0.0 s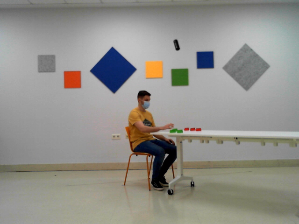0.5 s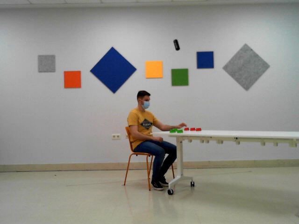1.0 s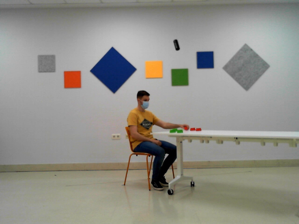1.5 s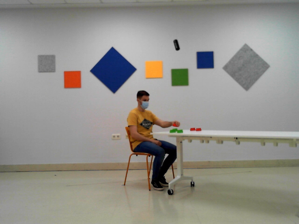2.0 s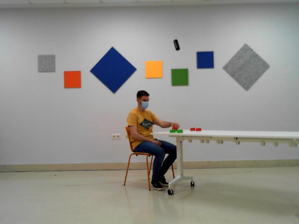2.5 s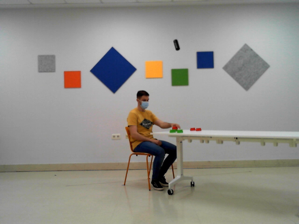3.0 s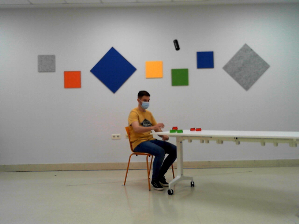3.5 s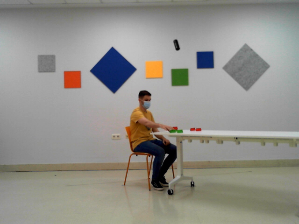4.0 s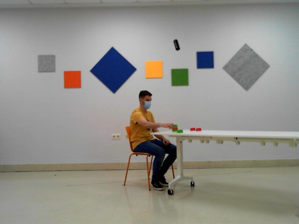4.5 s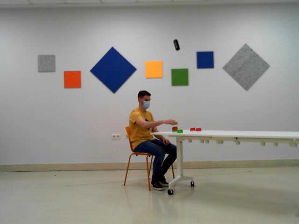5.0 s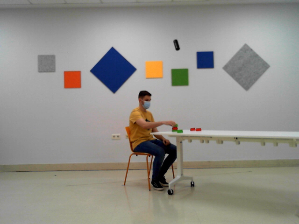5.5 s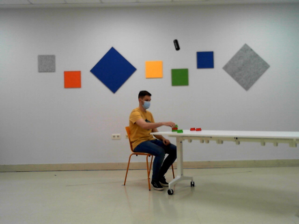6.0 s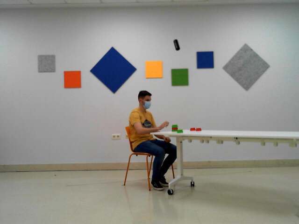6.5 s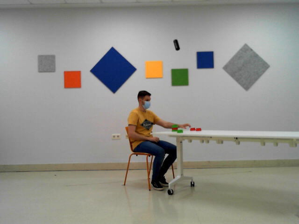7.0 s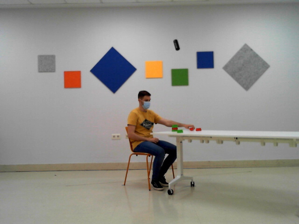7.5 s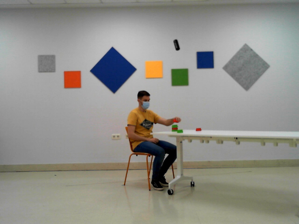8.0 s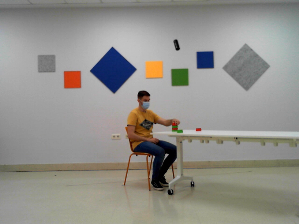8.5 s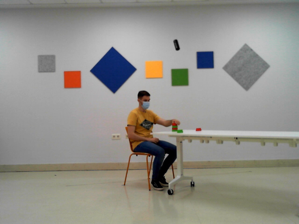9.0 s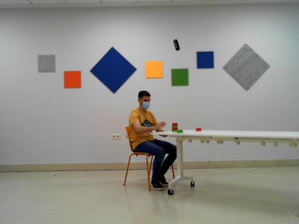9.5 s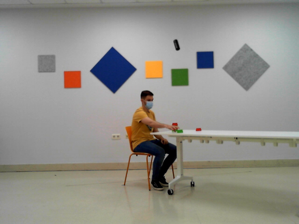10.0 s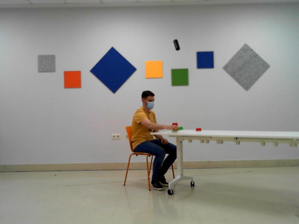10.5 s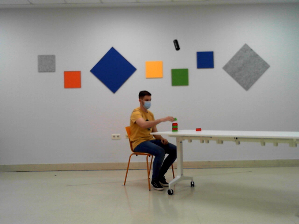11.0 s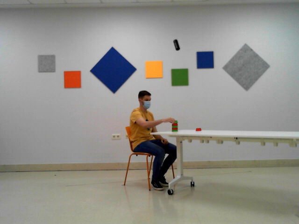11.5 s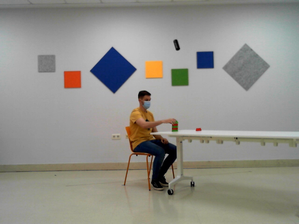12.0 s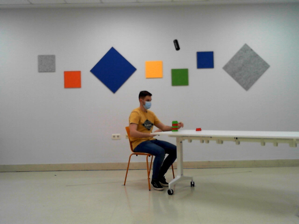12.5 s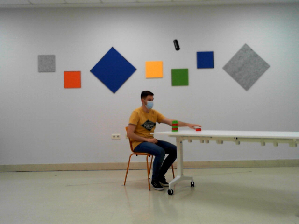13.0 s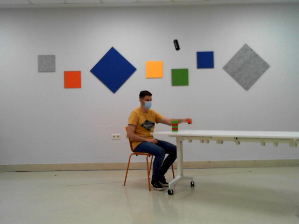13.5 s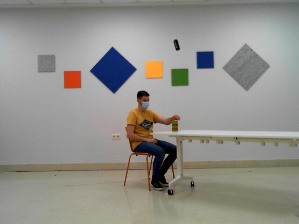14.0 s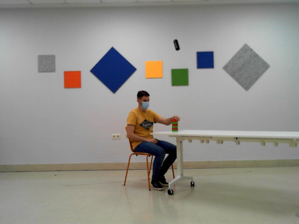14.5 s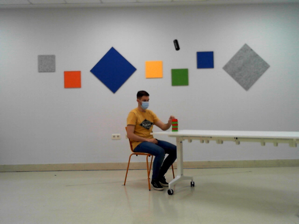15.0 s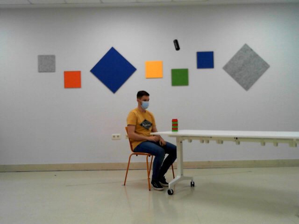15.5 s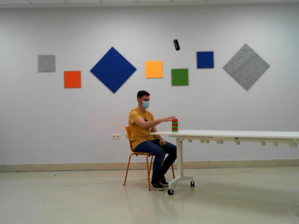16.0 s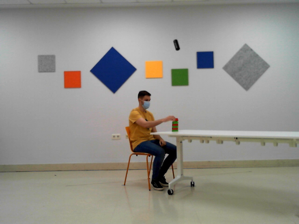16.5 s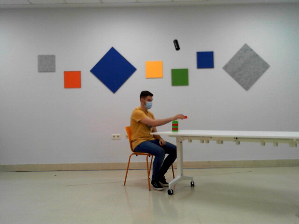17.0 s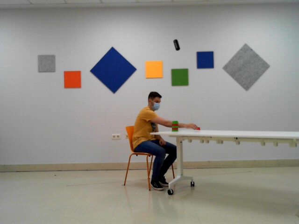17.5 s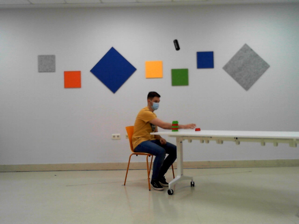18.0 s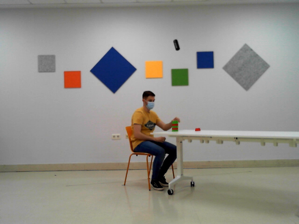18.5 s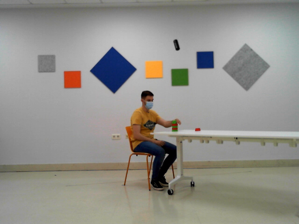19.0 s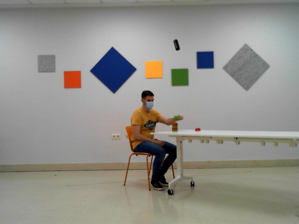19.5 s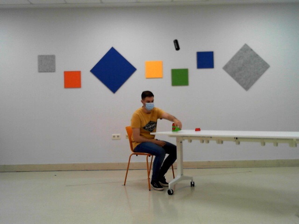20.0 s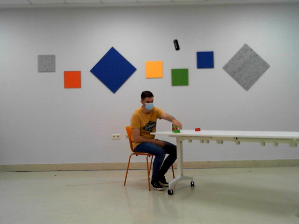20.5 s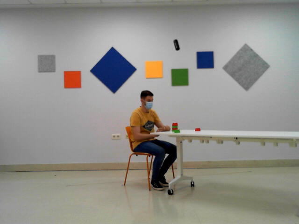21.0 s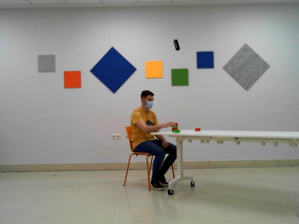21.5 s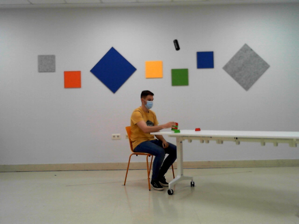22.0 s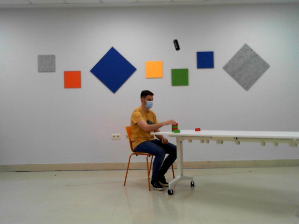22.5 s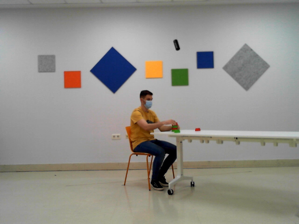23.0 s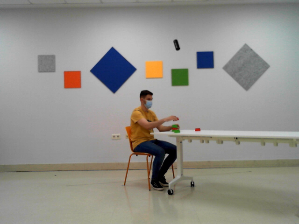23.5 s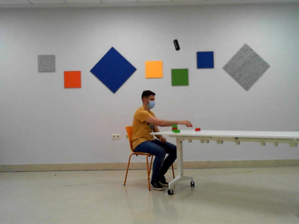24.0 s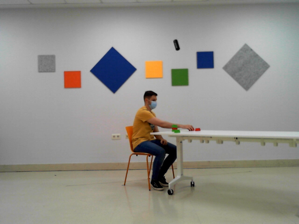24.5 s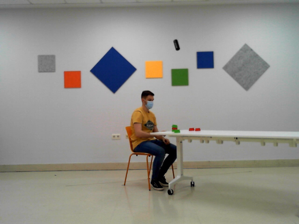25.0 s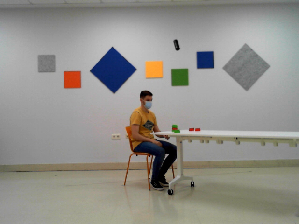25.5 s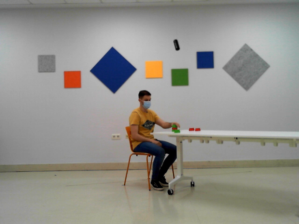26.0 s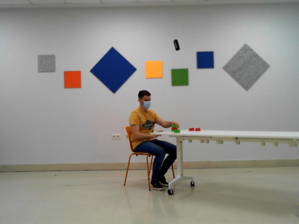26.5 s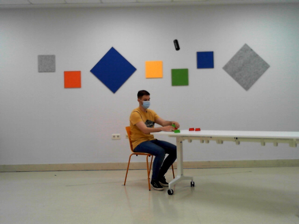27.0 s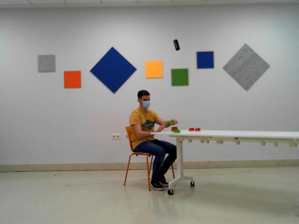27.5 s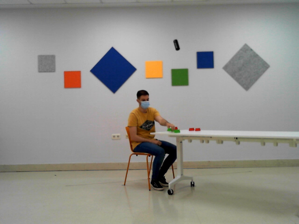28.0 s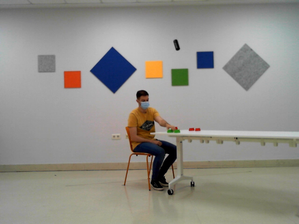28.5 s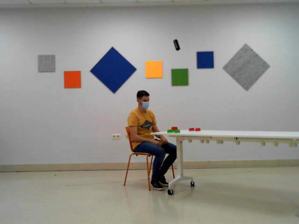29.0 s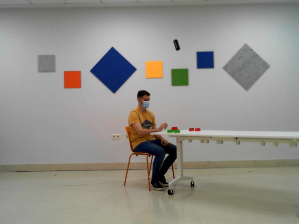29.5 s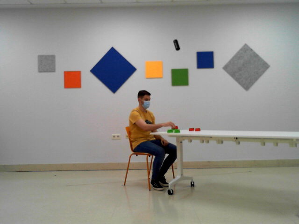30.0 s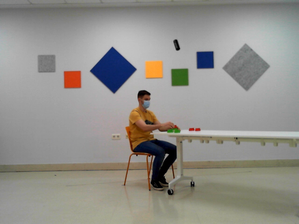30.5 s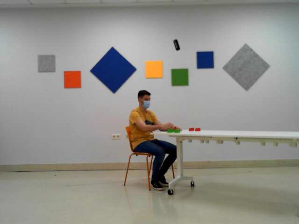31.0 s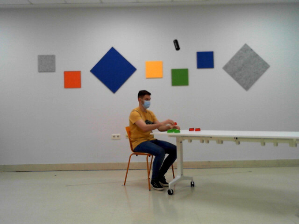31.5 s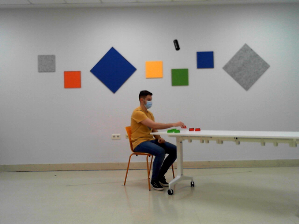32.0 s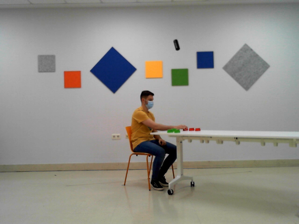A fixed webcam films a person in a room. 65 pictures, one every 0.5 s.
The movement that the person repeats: Assemble and disassemble a 6-piece LEGO tower.
